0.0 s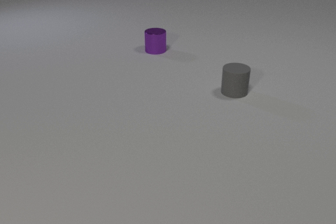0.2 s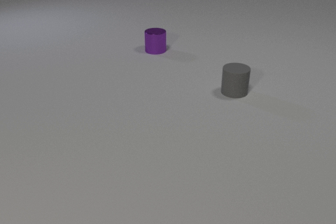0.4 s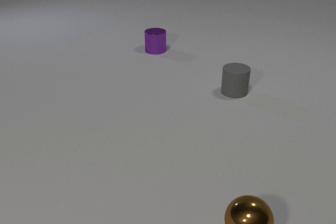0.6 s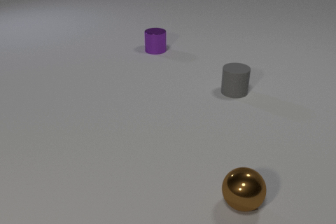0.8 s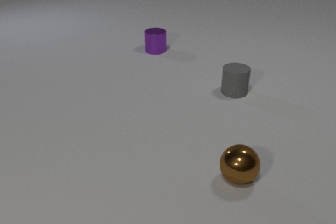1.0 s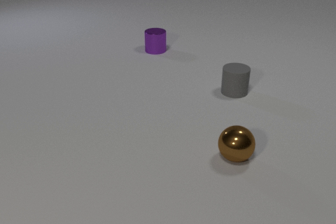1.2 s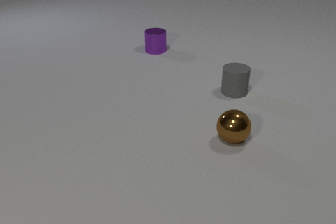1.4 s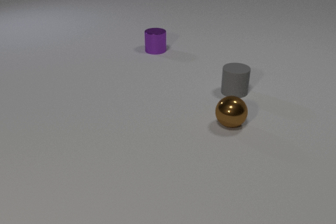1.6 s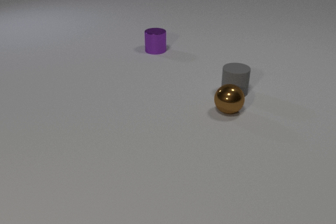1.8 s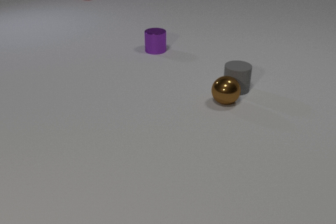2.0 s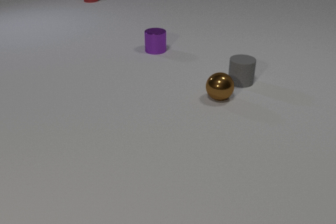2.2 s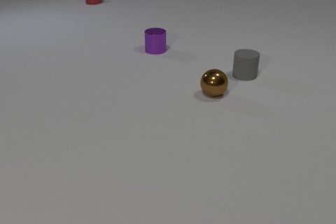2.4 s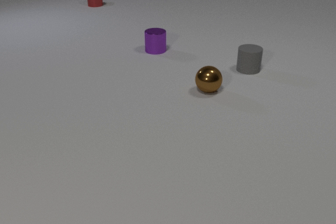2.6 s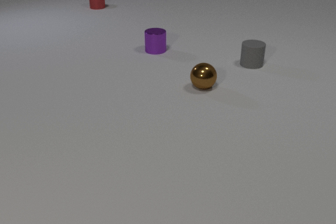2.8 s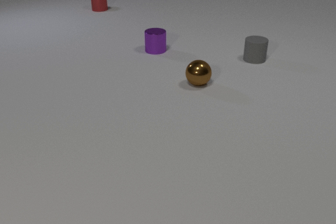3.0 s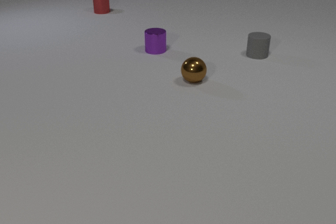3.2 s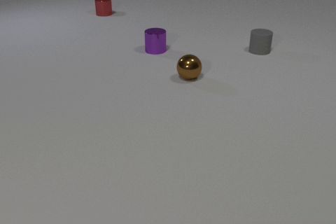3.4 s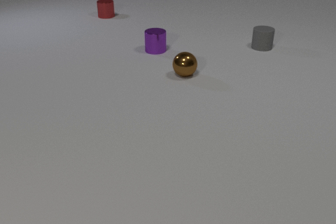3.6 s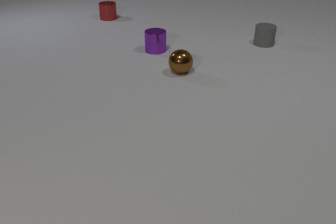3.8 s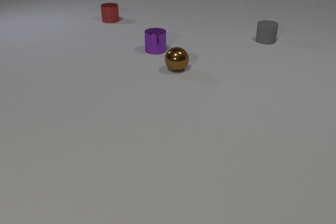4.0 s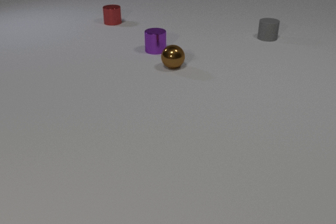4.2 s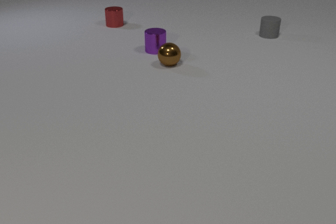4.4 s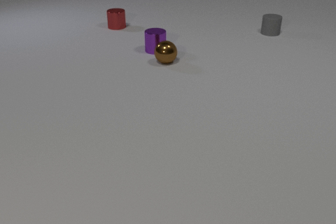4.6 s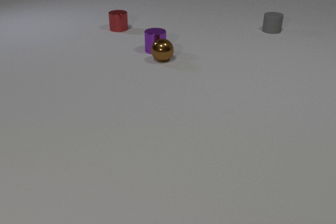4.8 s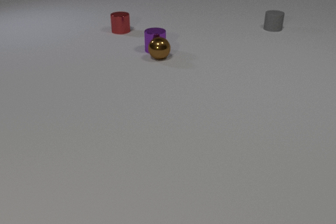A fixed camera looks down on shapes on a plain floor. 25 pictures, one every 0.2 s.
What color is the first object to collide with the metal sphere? gray.
How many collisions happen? 2.
How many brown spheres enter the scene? 1.
0.0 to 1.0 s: The brown metal sphere comes in at the bottom edge, rolls away from the camera.
1.0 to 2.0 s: The brown metal sphere rolls away from the camera. The gray rubber cylinder slides away from the camera. The red metal cylinder comes in at the top edge, slides toward the camera. The brown metal sphere and the gray rubber cylinder collide.
2.0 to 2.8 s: The brown metal sphere rolls away from the camera and to the left. The gray rubber cylinder slides away from the camera. The red metal cylinder slides toward the camera.
2.8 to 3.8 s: The brown metal sphere rolls away from the camera and to the left. The gray rubber cylinder slides away from the camera. The red metal cylinder slides toward the camera.
3.8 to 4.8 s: The brown metal sphere rolls away from the camera and to the left. The gray rubber cylinder slides away from the camera. The red metal cylinder slides toward the camera. The brown metal sphere and the purple metal cylinder collide.
